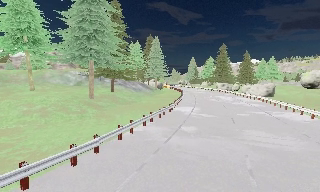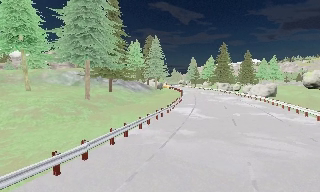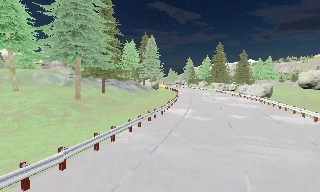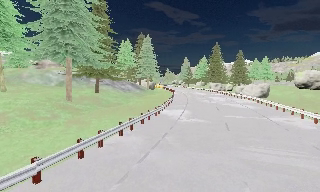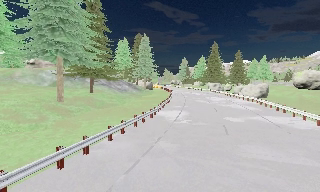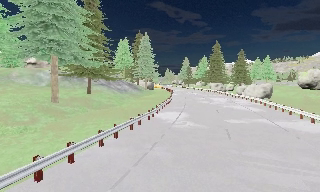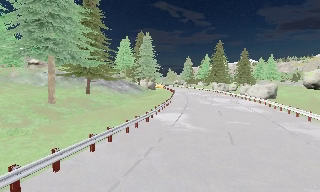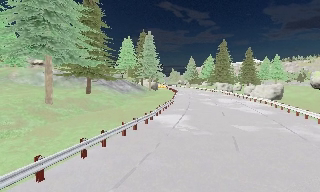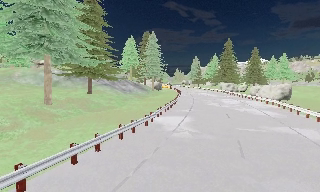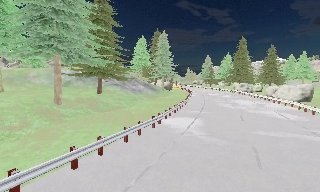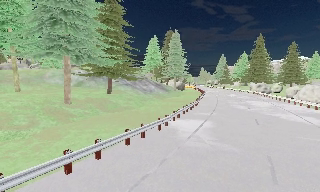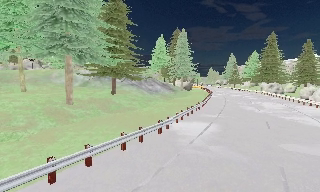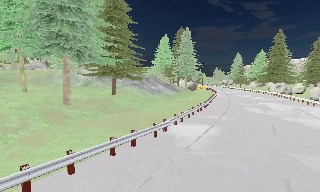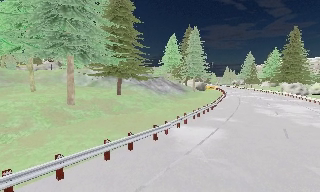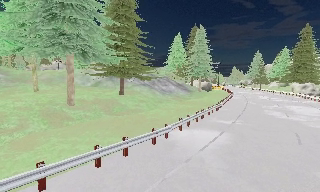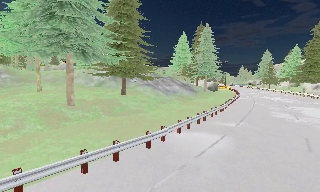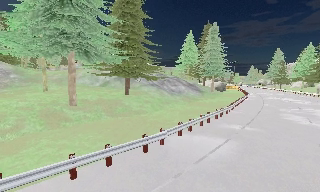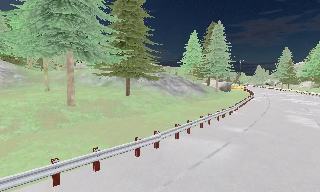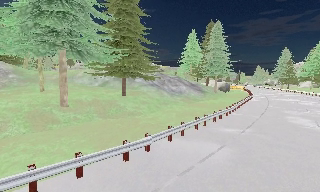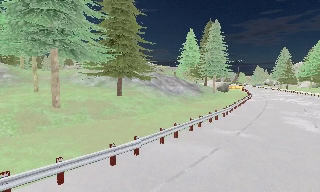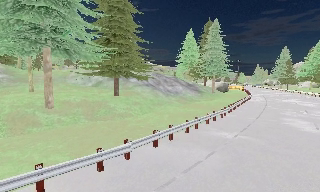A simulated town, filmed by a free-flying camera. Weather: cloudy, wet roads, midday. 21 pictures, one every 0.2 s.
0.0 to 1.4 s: The camera travels forward and to its right, about 5 m, so what stands in front looms larger.
1.4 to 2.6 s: The camera pans to its left, which is counterclockwise from overhead, by about 20 degrees. It travels forward and to its right, about 4 m, so what stands in front looms larger.
2.6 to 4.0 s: The camera travels forward and to its right, about 4 m, so what stands in front looms larger.
The film runs forward here.
